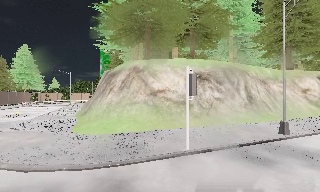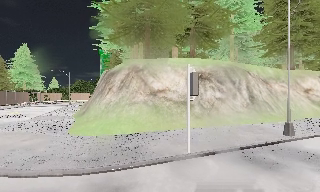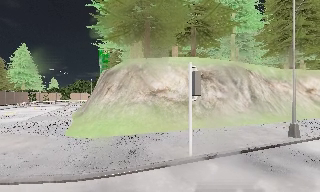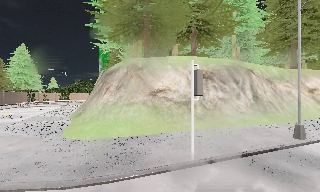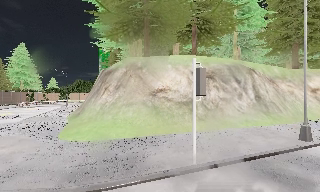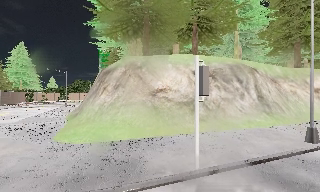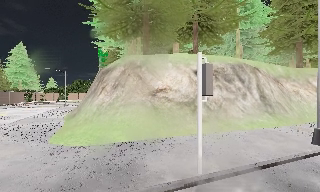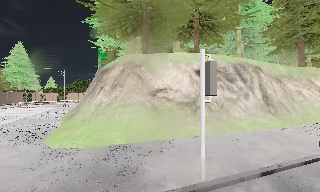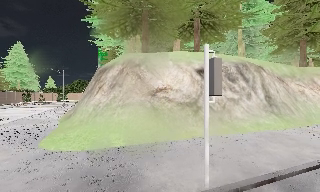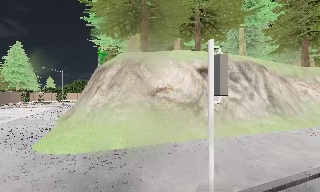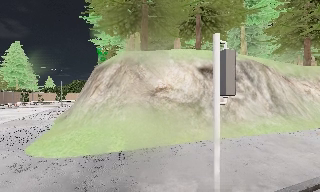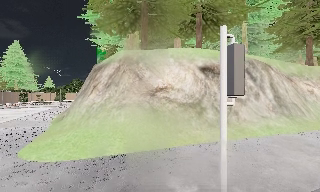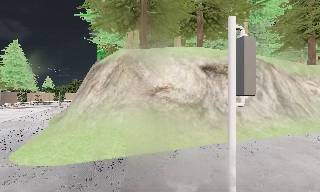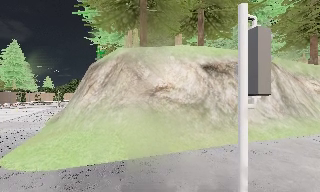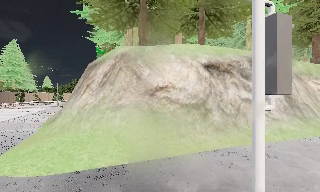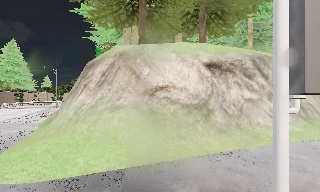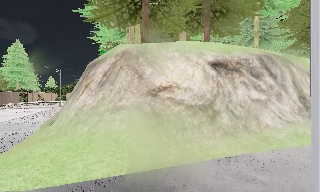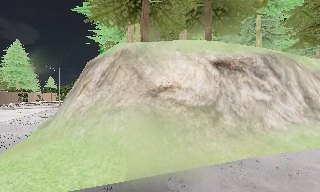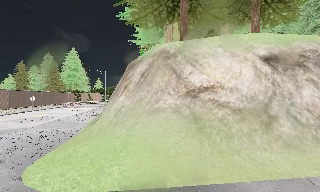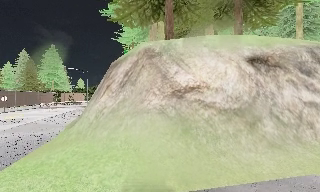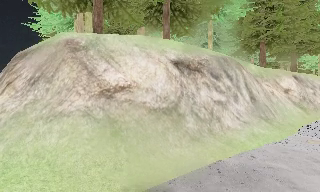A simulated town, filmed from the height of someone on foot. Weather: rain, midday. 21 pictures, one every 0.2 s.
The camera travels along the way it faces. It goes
forward.
0.0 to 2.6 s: The camera travels forward, about 4 m, so what stands in front looms larger.
2.6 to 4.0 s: The camera pans to its right, which is clockwise from overhead, by about 15 degrees. It travels forward, about 2 m, so what stands in front looms larger.
The film runs forward here.
